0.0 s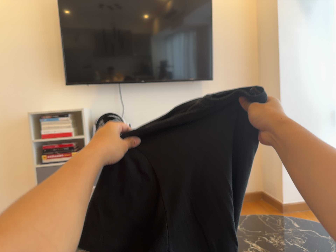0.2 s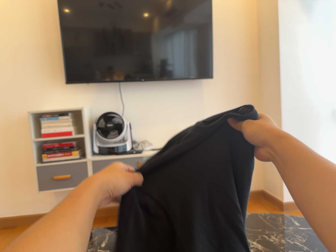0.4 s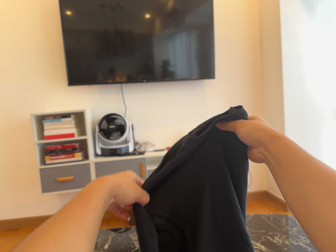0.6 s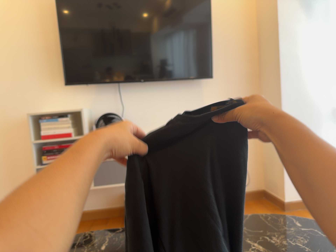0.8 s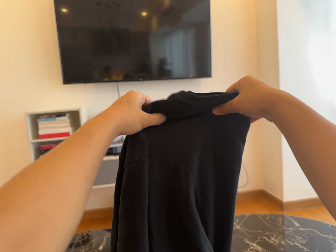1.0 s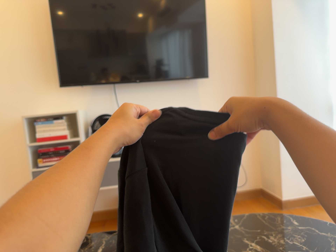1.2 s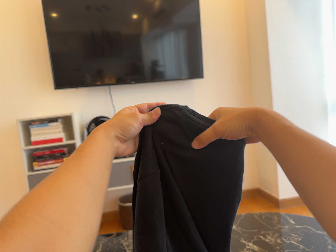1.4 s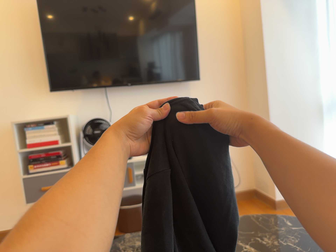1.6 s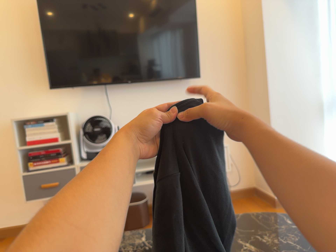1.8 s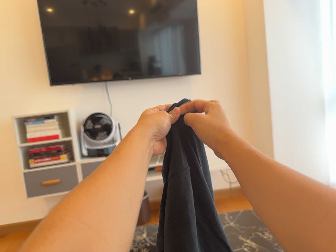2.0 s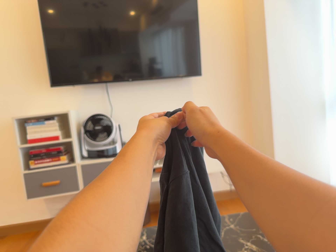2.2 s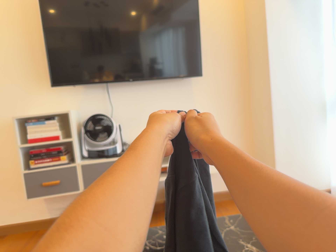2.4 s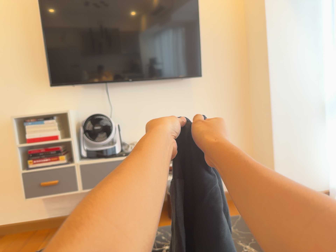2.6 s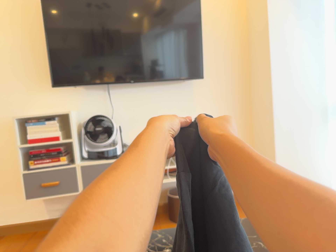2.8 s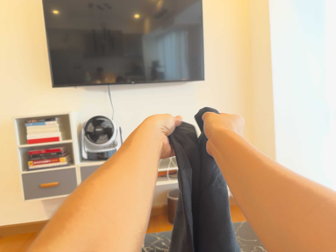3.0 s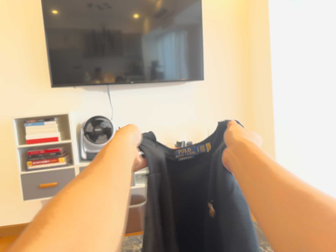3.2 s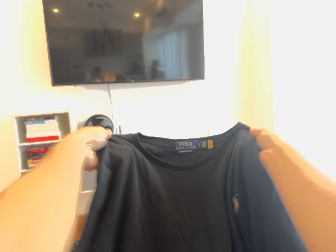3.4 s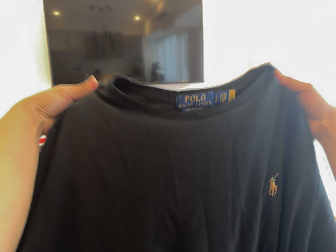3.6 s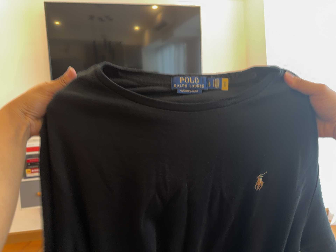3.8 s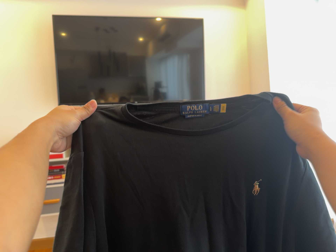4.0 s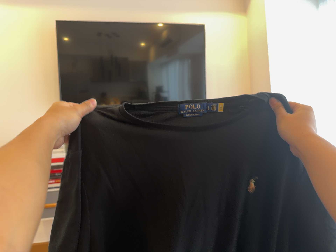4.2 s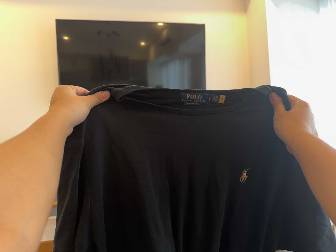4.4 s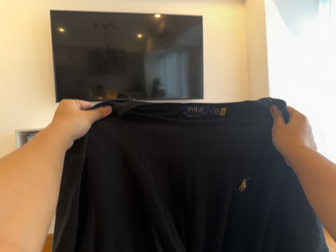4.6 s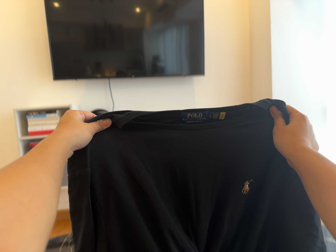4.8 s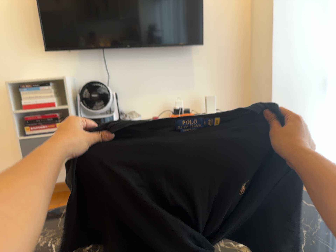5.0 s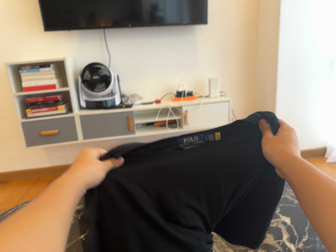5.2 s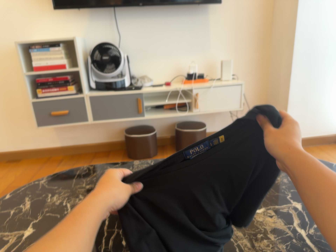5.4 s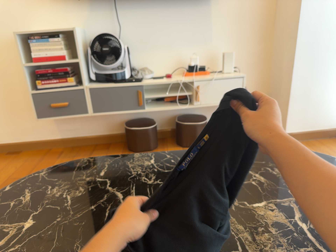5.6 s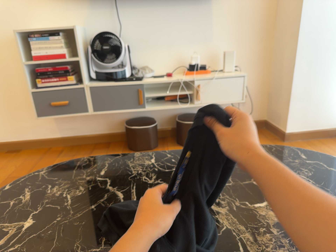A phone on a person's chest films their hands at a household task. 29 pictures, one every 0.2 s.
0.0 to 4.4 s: The camera shifts only a little, or ends up much as it began.
4.4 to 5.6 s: The camera travels forward, about 10 cm, so what stands in front looms larger. Its aim tips toward the bottom of its view by about 20 degrees, and the scene shifts upward.
The film runs backward here.
